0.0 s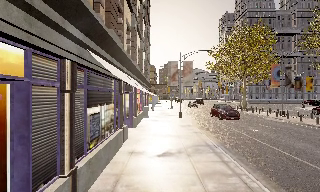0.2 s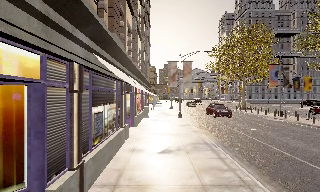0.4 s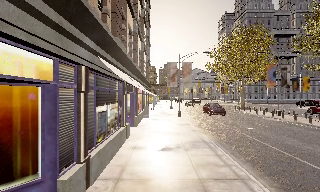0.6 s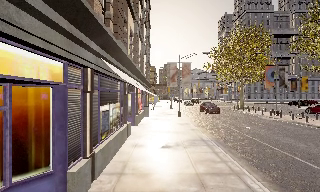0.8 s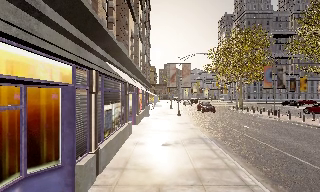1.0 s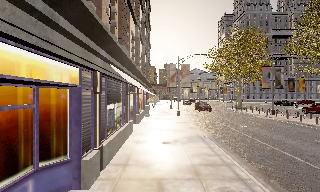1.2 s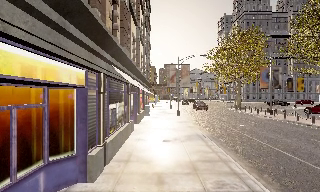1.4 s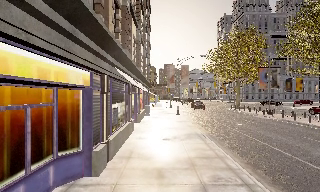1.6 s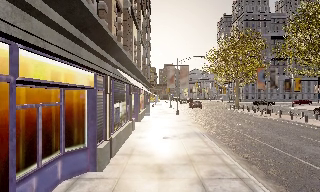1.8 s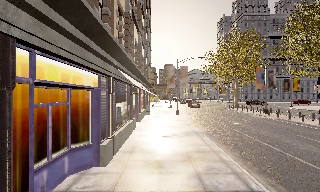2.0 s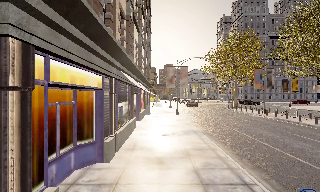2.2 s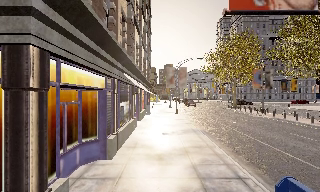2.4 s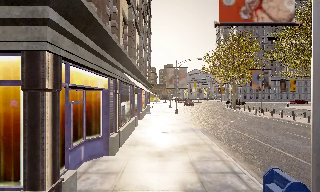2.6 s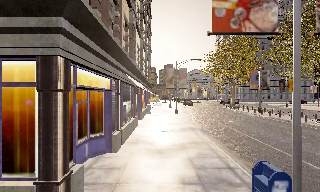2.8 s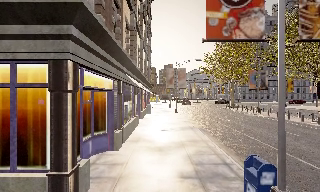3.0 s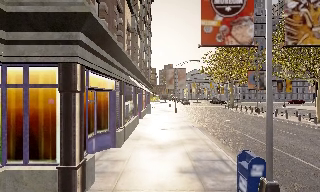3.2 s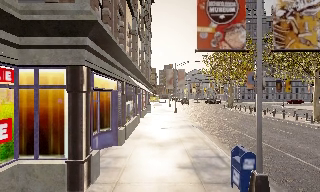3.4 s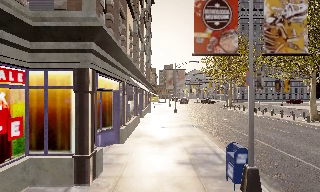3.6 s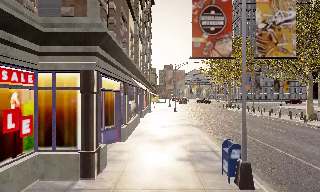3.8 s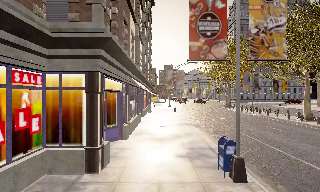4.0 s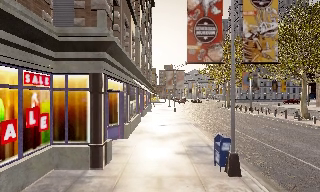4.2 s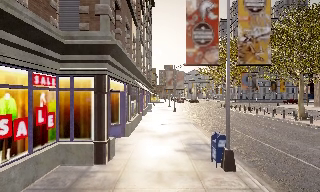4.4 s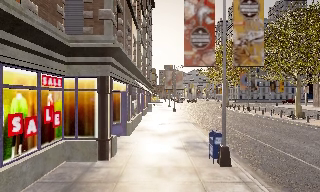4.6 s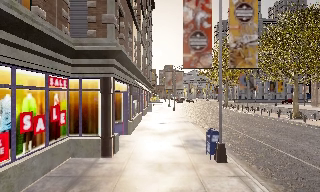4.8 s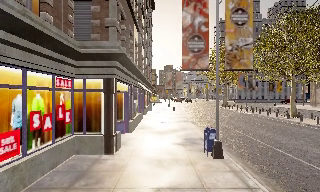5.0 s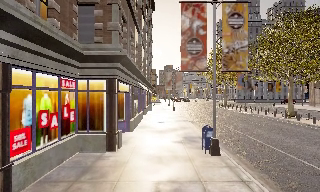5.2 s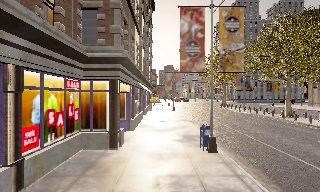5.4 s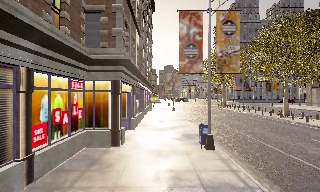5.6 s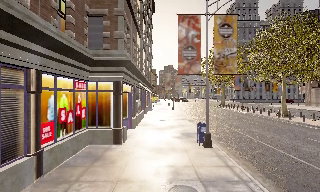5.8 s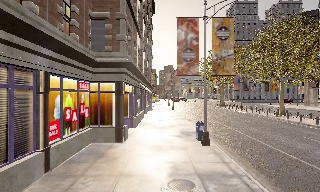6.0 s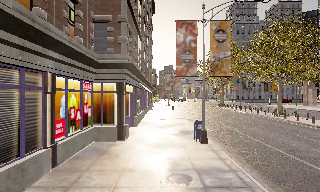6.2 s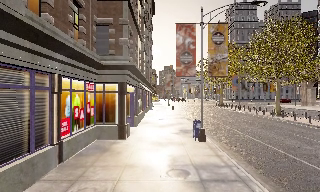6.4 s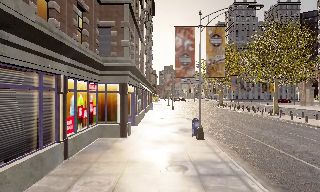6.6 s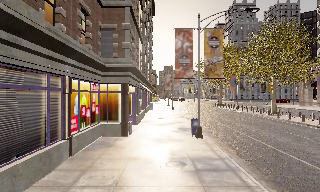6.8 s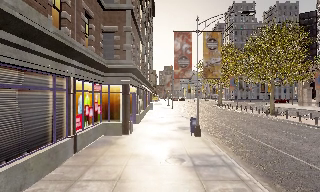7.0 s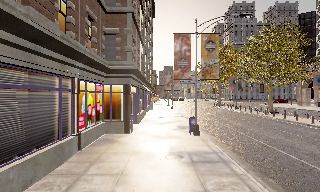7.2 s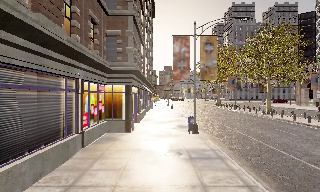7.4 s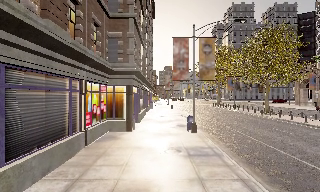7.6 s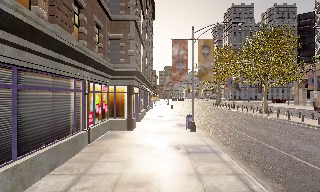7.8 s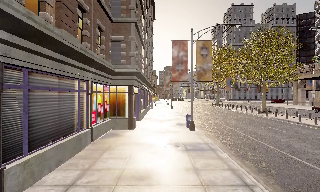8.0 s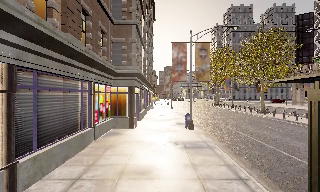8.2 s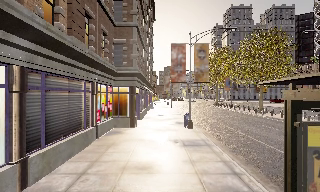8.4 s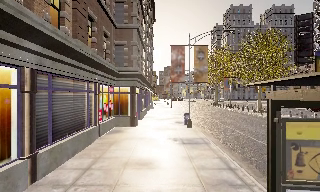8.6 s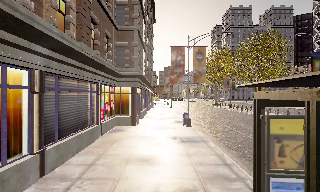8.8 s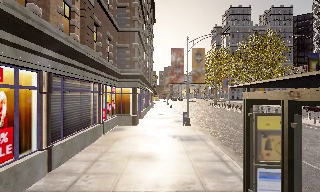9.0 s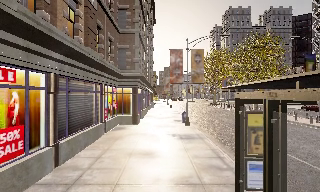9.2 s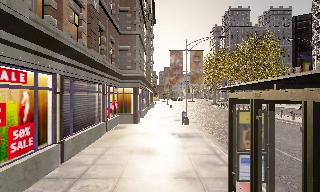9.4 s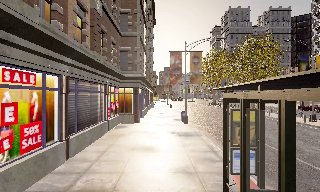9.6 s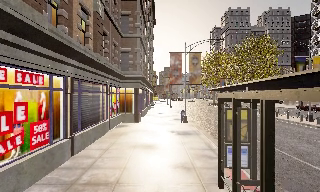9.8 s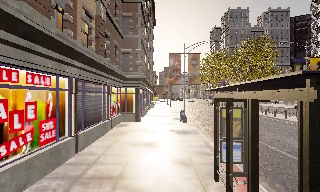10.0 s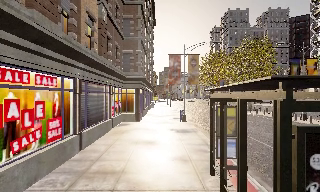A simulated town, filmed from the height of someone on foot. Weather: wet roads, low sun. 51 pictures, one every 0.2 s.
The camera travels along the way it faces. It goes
backward.
0.0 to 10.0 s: The camera travels backward, about 17 m, so what stands in front gets smaller.
The film runs backward here.
